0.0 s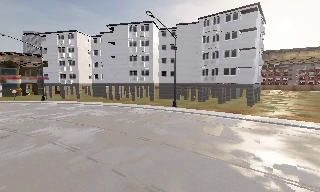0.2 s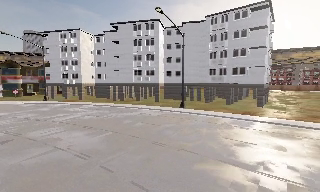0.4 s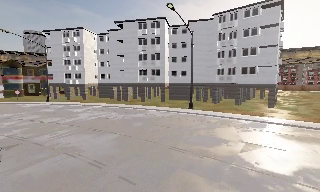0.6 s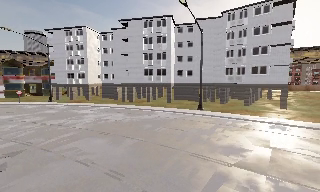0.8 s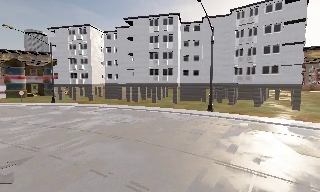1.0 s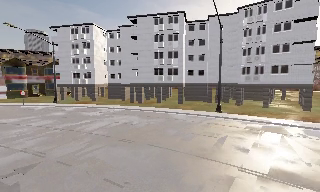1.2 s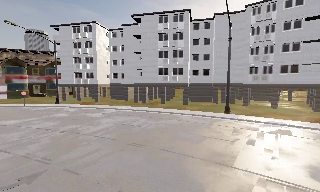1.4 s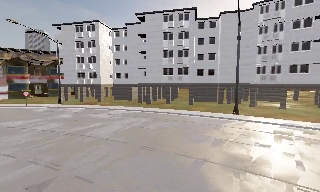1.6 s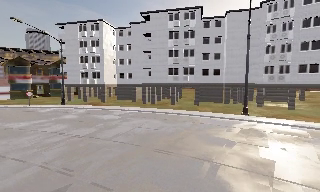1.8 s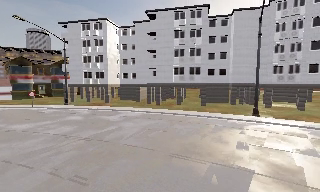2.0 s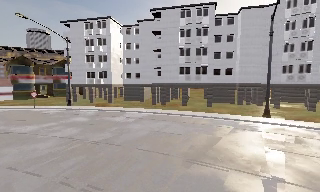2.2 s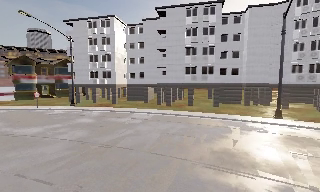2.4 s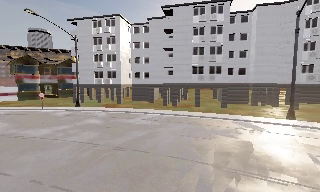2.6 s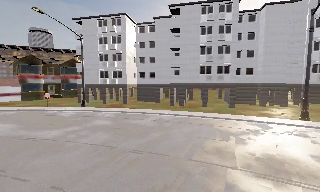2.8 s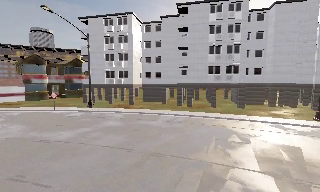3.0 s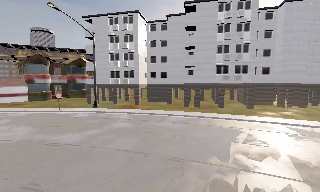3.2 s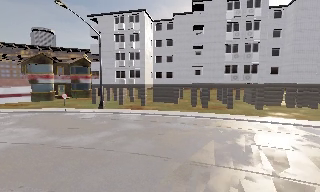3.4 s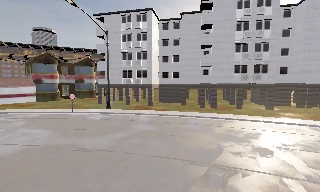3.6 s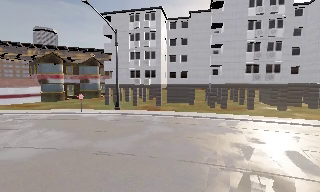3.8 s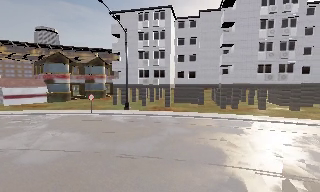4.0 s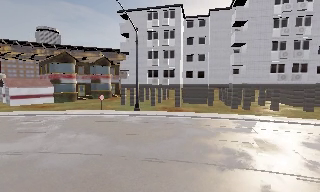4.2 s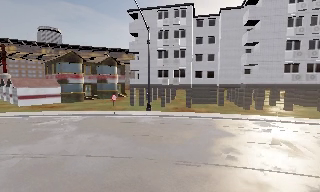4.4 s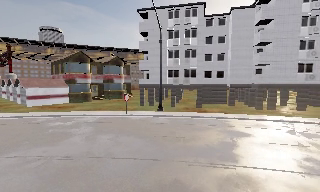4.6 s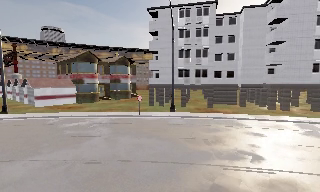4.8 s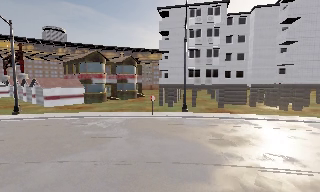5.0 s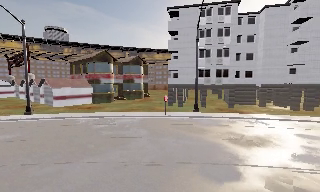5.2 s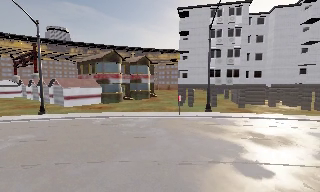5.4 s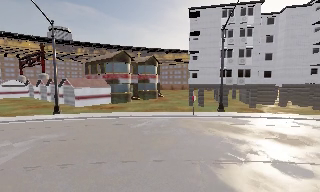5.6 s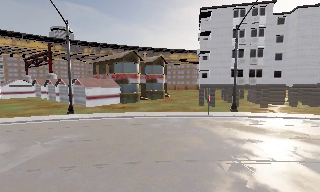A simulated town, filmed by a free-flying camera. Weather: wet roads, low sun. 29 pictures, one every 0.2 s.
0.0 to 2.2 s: The camera travels to its left and forward, about 12 m, so close, fixed things drift to the right.
2.2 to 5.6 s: The camera travels to its left, about 25 m, so close, fixed things drift to the right.
The film runs backward here.
